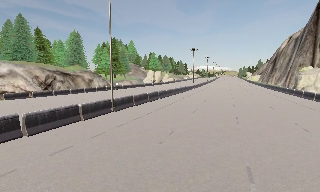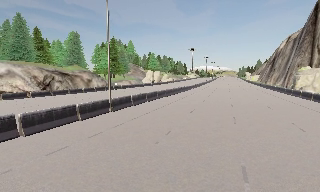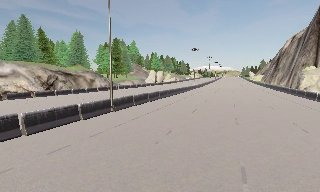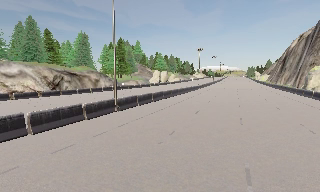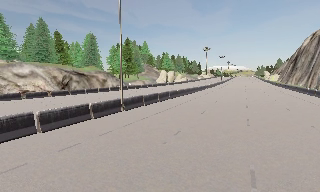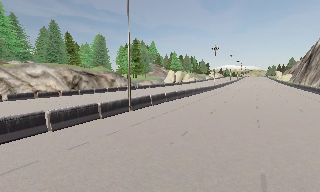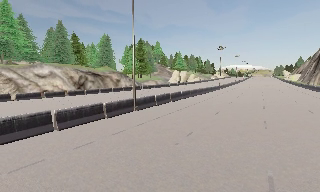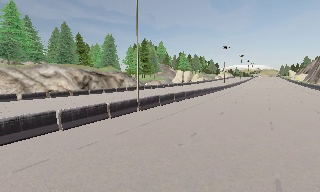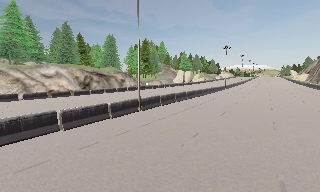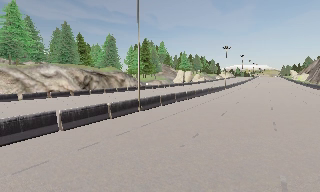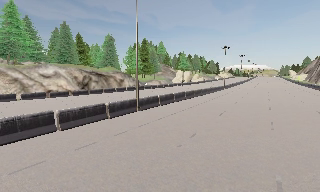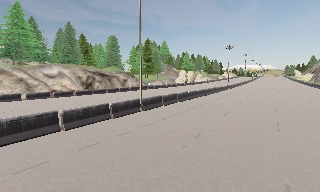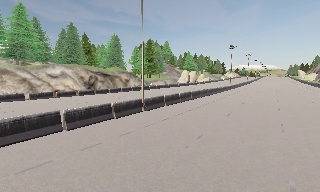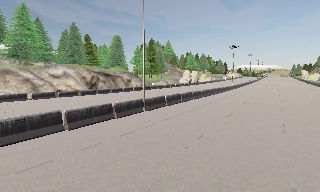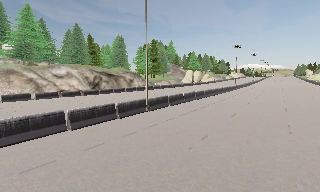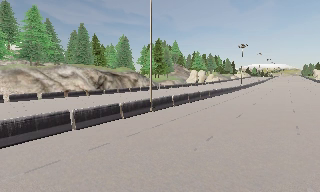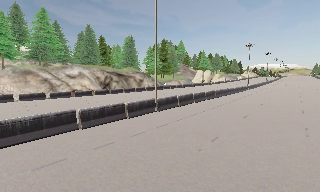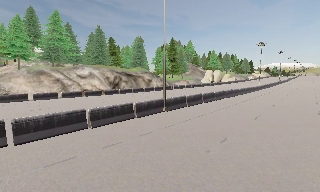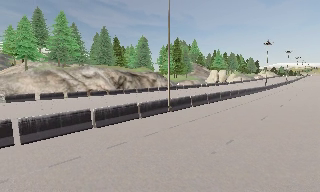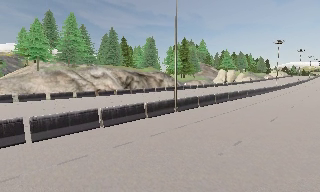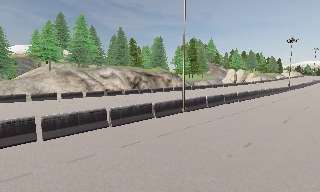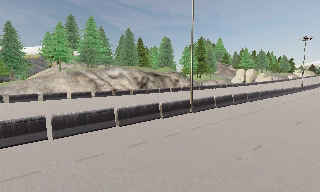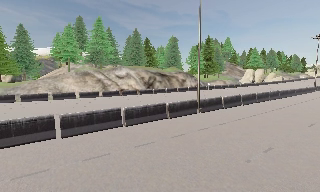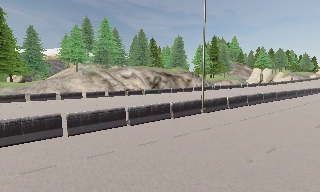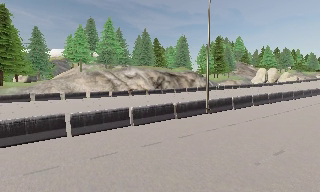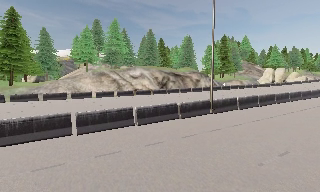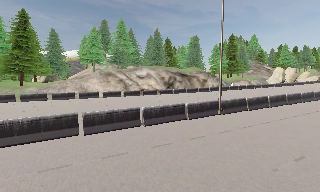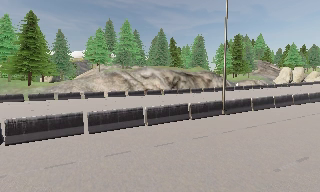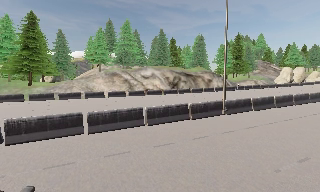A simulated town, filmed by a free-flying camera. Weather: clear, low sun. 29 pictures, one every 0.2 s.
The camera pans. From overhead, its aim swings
counterclockwise.
The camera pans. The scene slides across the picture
to the right.
0.0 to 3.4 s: The scene slides to the right, as the camera pans about 20 degrees to its left. It travels forward and to its right, about 1 m, so what stands in front looms larger.
3.4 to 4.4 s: The scene slides to the right, as the camera pans about 10 degrees to its left.
4.4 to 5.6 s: The camera shifts only a little, or ends up much as it began.
The film runs forward here.
